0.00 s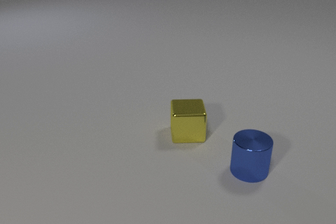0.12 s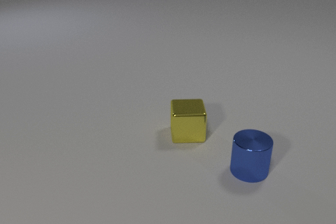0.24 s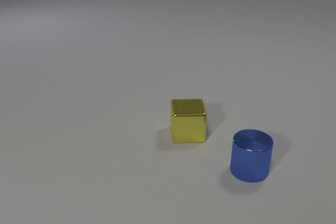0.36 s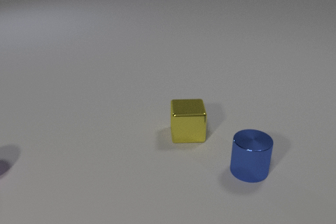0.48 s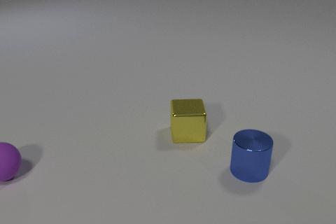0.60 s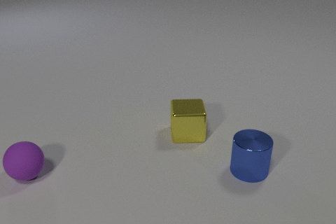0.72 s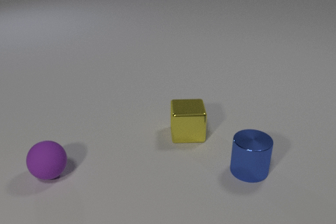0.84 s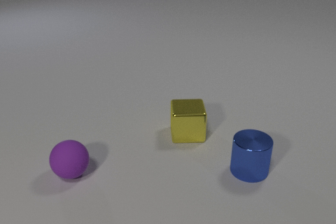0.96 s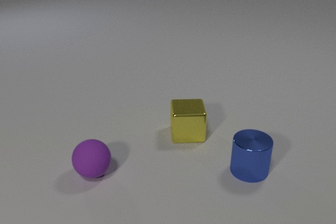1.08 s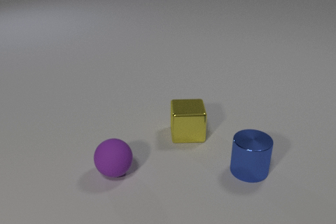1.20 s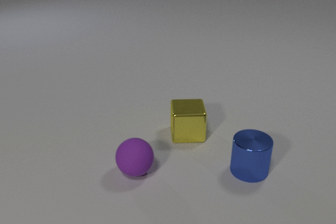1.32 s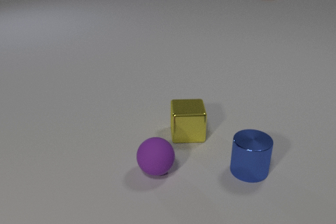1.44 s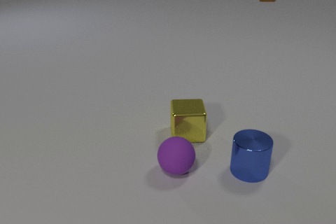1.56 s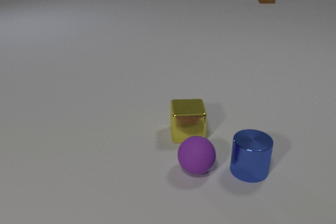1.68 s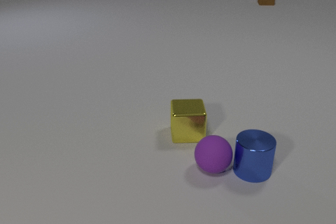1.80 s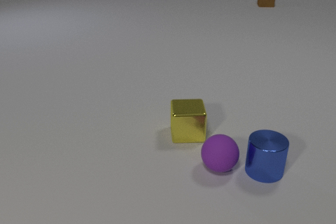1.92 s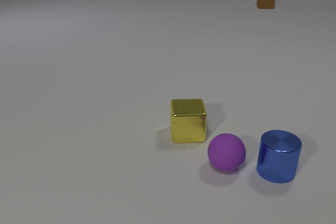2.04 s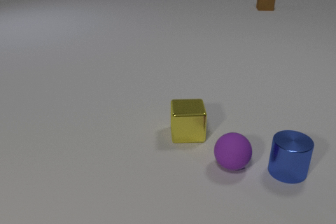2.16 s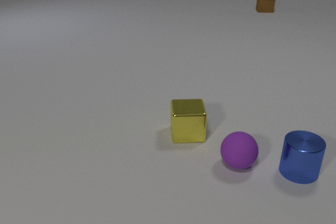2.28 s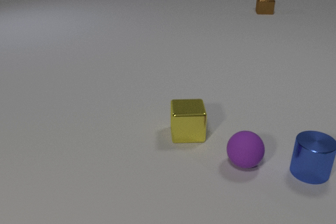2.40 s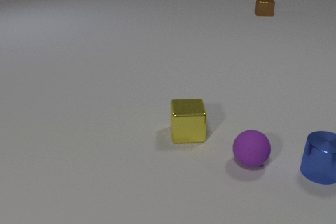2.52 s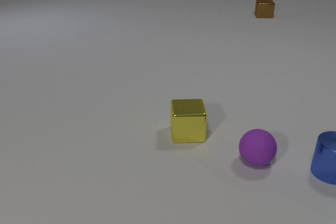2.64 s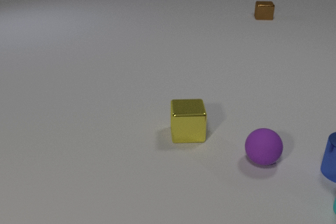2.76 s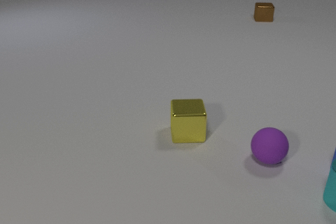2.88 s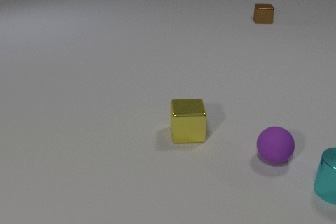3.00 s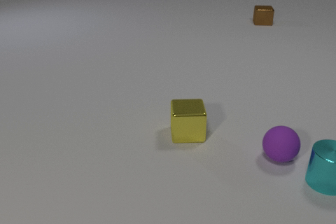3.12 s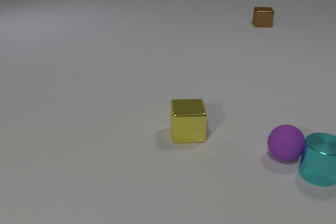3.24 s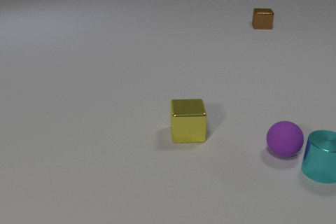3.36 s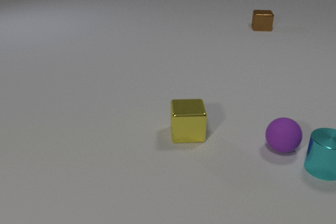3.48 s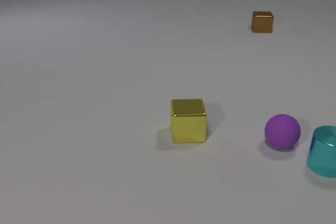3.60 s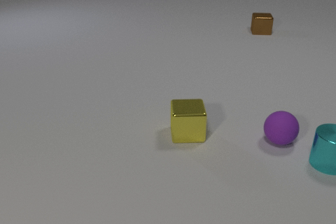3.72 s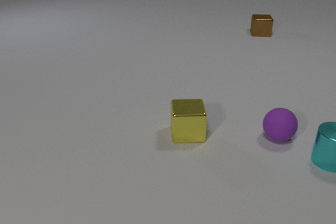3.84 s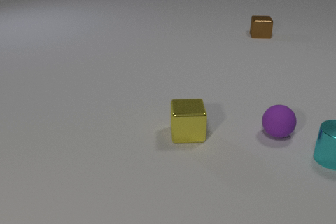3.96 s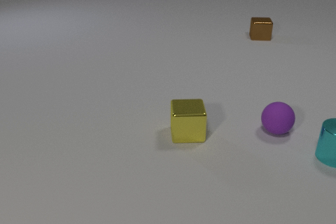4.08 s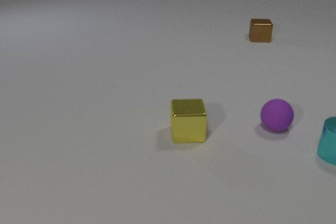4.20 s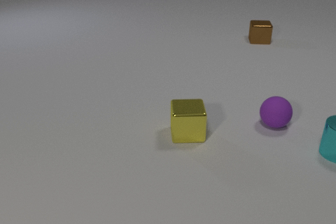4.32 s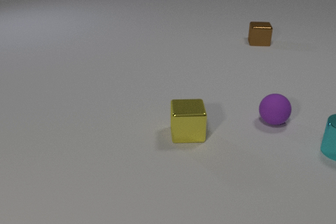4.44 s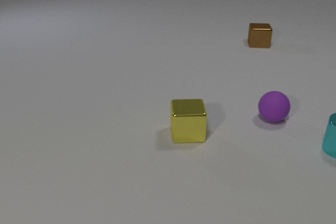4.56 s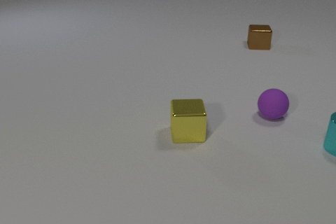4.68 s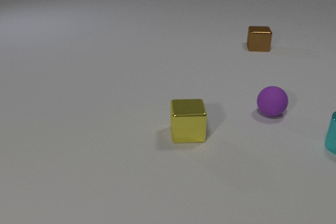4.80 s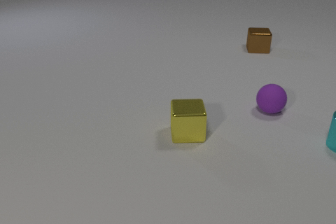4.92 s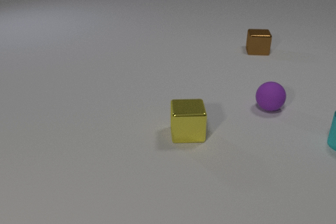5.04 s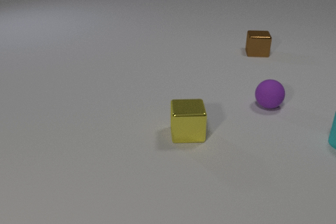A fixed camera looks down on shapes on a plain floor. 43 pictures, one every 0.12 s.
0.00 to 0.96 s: The purple rubber sphere comes in at the left edge, rolls to the right.
0.96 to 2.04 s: The purple rubber sphere rolls to the right. The blue metal cylinder slides to the right. The brown metal cube comes in at the top edge, slides toward the camera. The purple rubber sphere and the blue metal cylinder collide.
2.04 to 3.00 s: The purple rubber sphere rolls to the right and away from the camera. The blue metal cylinder slides to the right, leaves at the right edge. The cyan metal cylinder comes in at the right edge, slides away from the camera and to the left. The brown metal cube slides toward the camera.
3.00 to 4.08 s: The purple rubber sphere rolls away from the camera. The cyan metal cylinder slides away from the camera. The brown metal cube slides toward the camera. The purple rubber sphere and the cyan metal cylinder collide.
4.08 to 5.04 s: The purple rubber sphere rolls away from the camera. The cyan metal cylinder slides away from the camera. The brown metal cube slides toward the camera.
How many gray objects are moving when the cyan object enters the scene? 0.
Are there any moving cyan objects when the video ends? yes.
What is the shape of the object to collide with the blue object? sphere.
